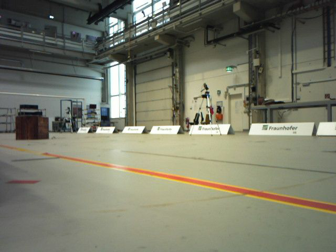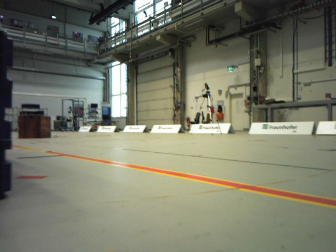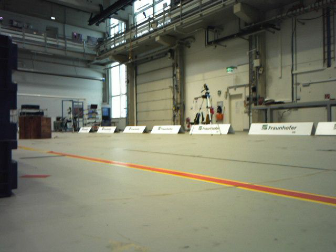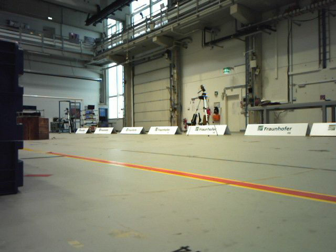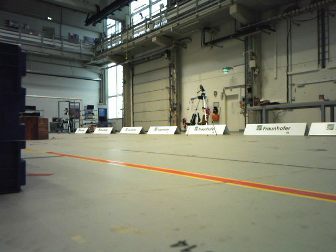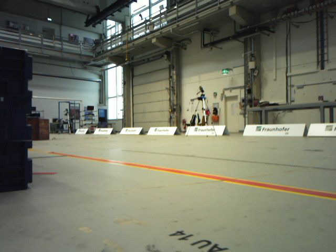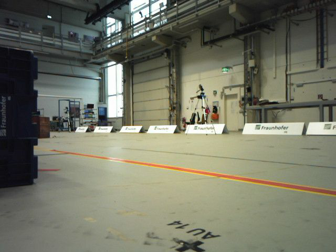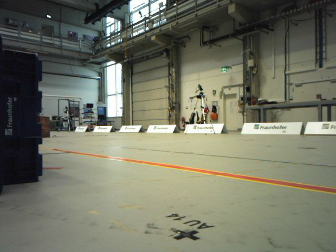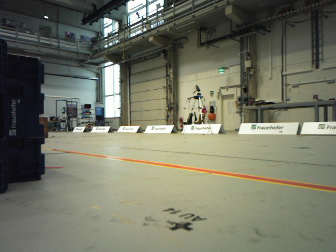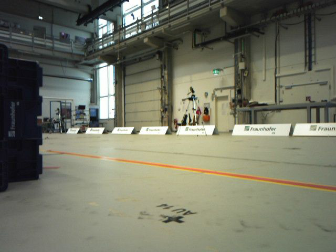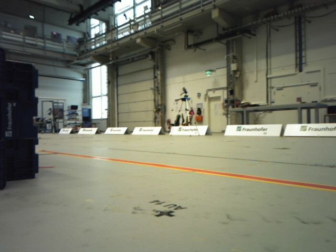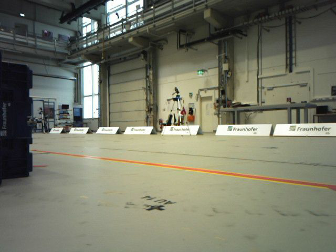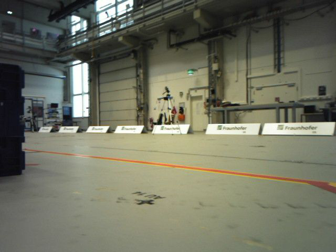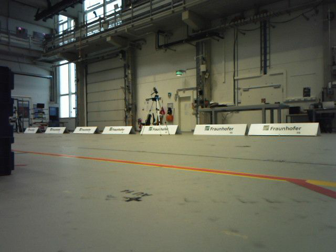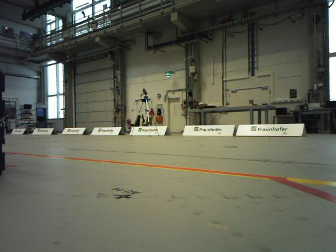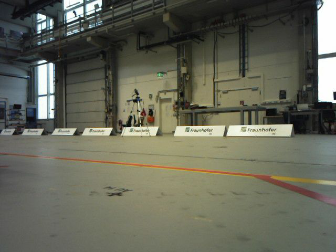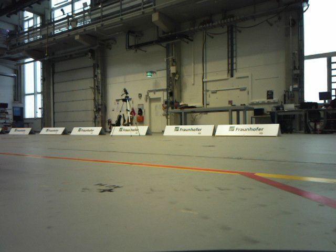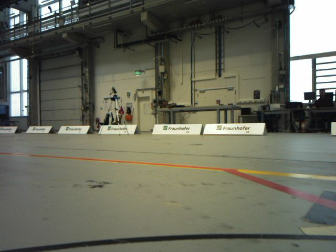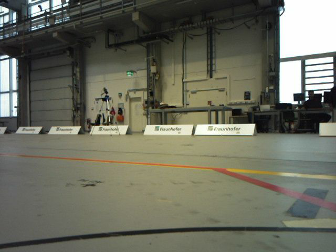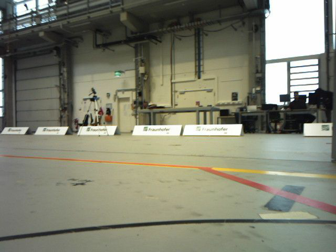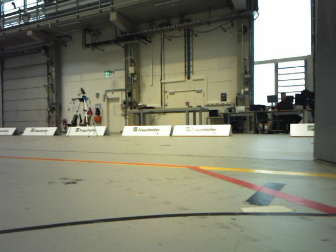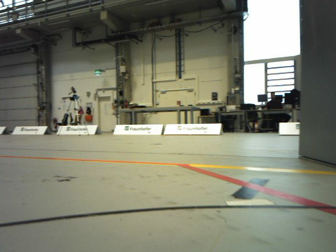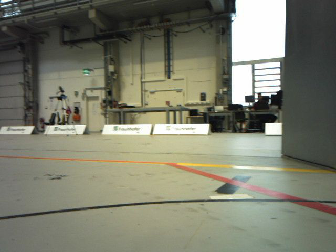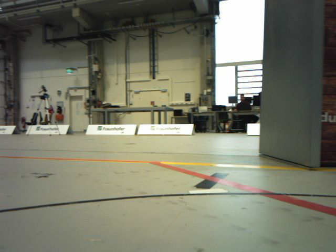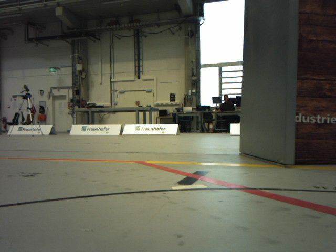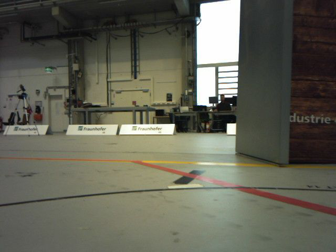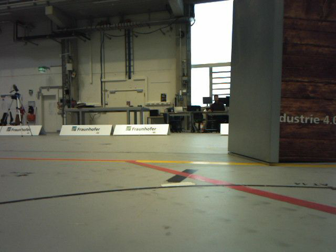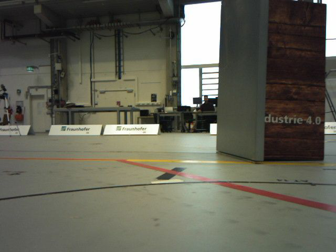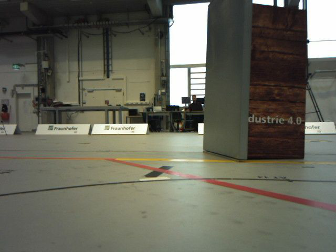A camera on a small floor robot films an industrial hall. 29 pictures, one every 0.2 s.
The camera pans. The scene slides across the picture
to the left.
The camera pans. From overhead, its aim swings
clockwise.
0.0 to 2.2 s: The camera travels backward, about 0.4 m, so what stands in front gets smaller.
2.2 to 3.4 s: The camera swings to its right by about 10 degrees, and the scene slides to the left. It travels backward, about 0.2 m, so what stands in front gets smaller.
3.4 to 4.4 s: The camera travels backward, about 0.2 m, so what stands in front gets smaller.
4.4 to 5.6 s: The camera pans to its right, which is clockwise from overhead, by about 15 degrees. It travels backward, about 0.2 m, so what stands in front gets smaller.
The film runs backward here.
